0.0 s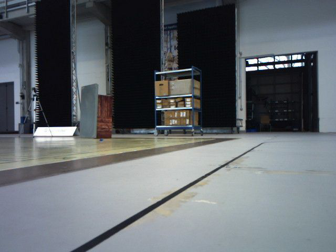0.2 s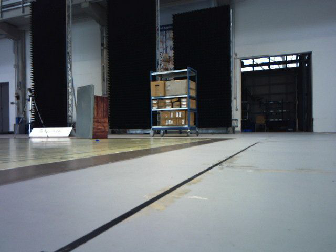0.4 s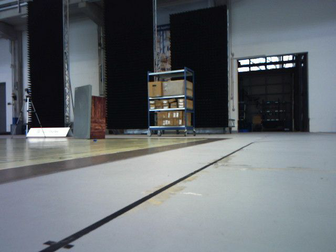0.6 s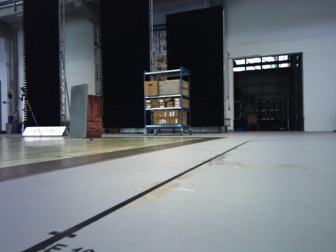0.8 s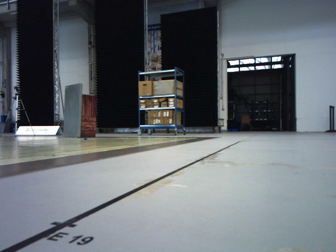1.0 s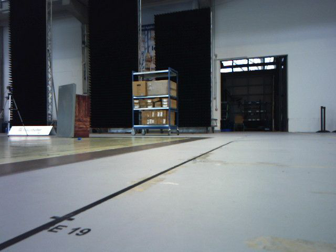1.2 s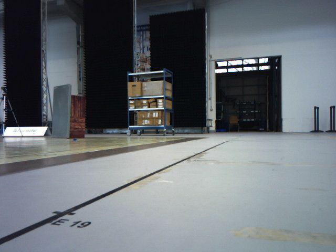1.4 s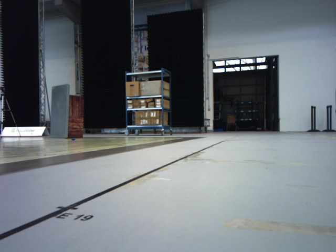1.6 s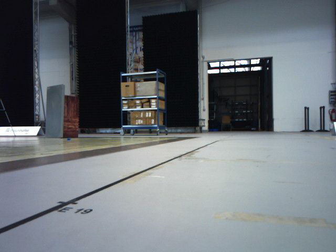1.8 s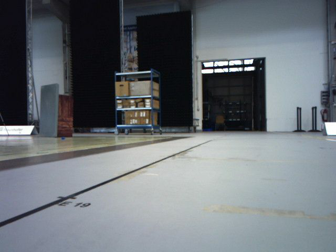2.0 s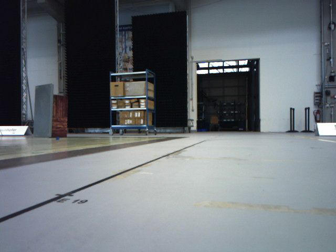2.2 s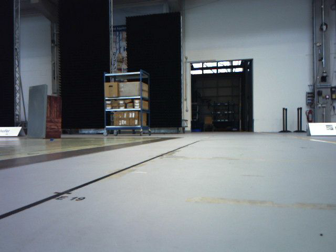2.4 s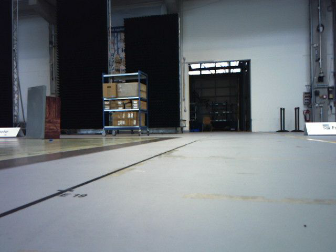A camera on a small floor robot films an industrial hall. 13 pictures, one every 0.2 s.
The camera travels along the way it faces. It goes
backward.
0.0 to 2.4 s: The camera pans to its right, which is clockwise from overhead, by about 10 degrees. It travels backward, about 0.5 m, so what stands in front gets smaller.
The film runs backward here.
